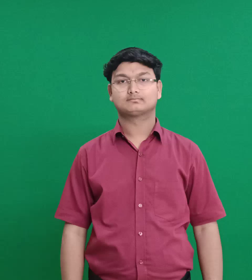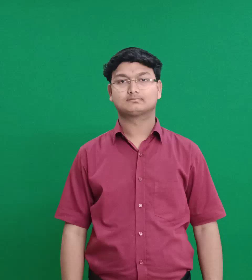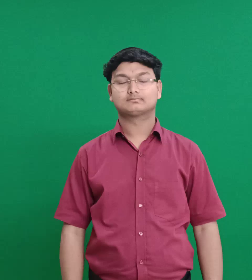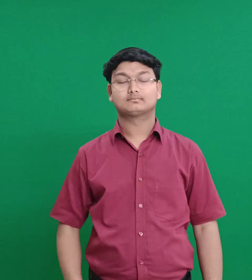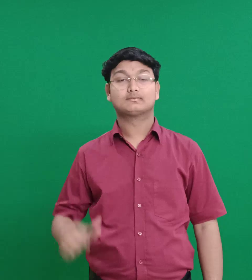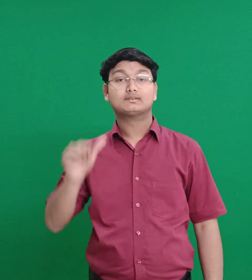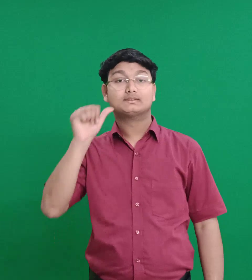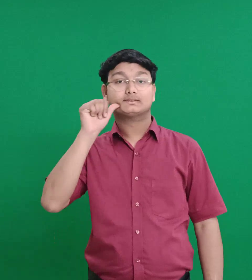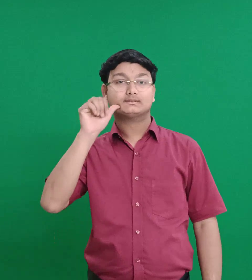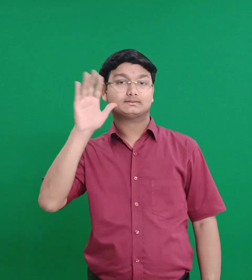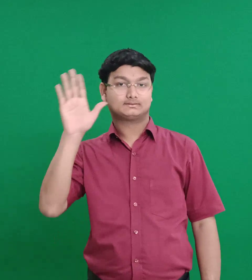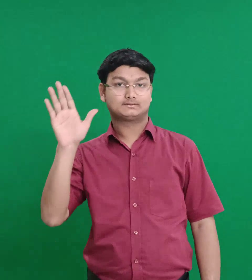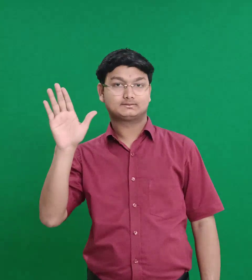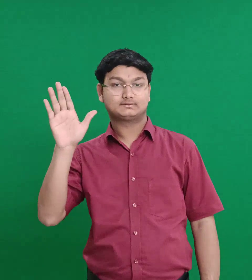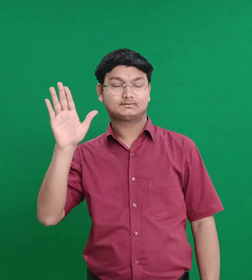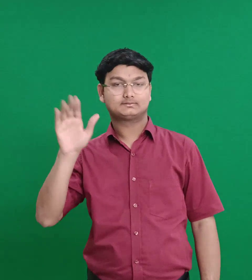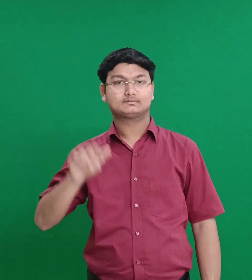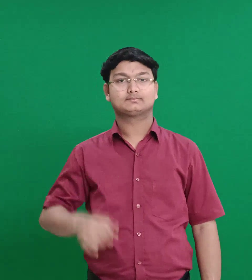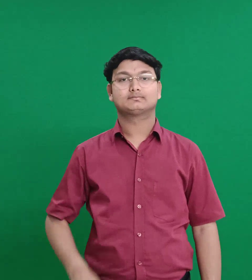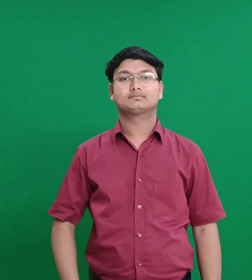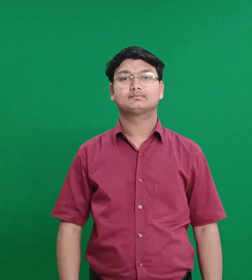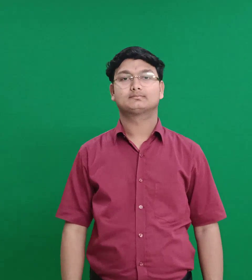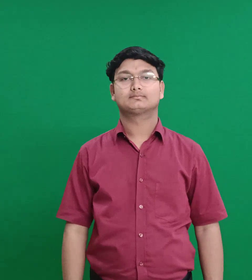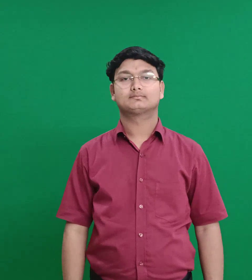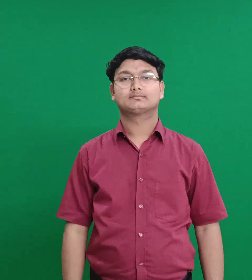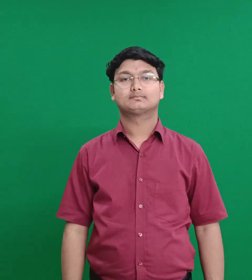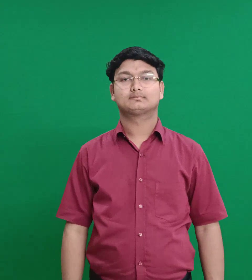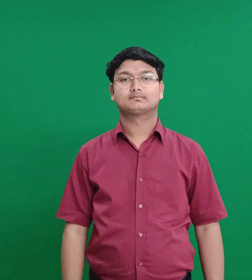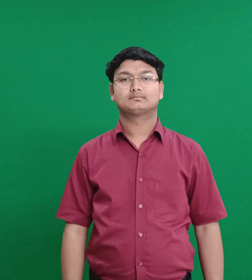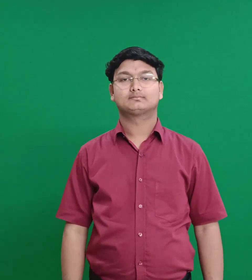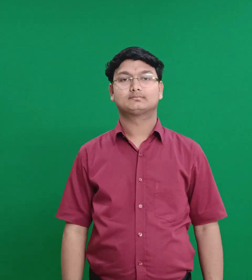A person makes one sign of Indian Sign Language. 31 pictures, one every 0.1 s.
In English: abner
